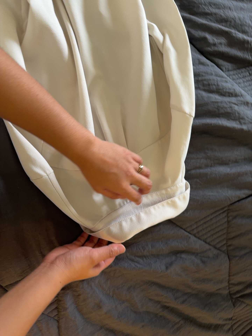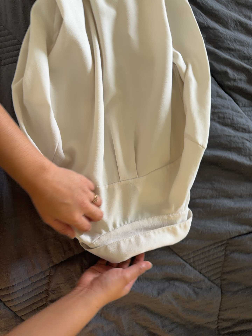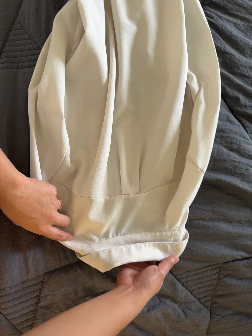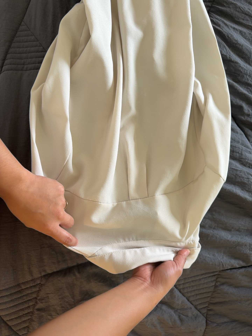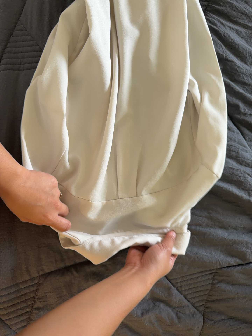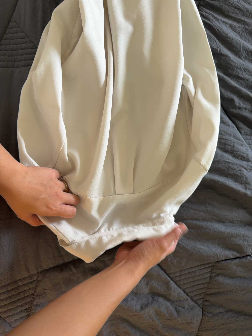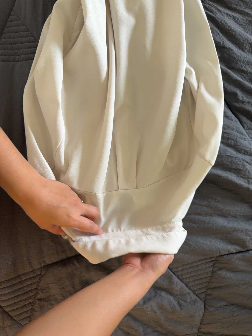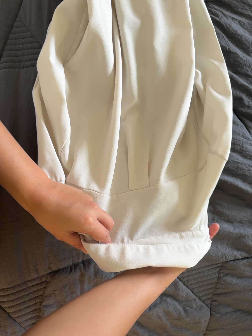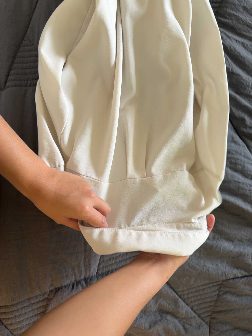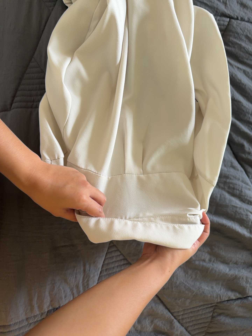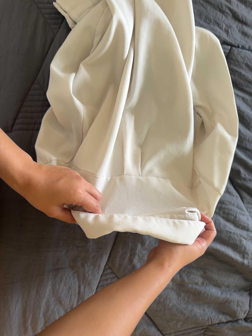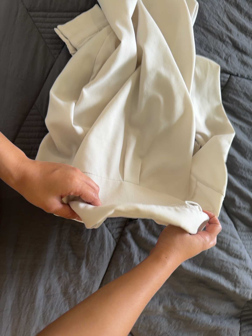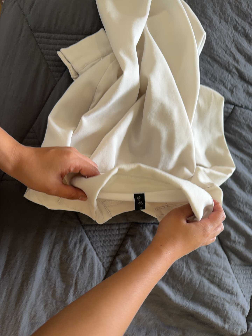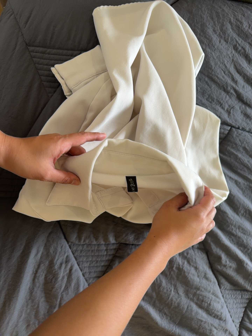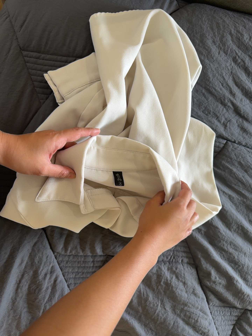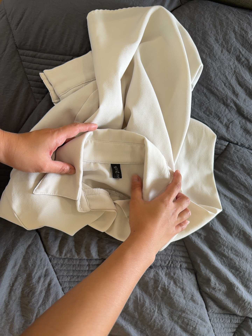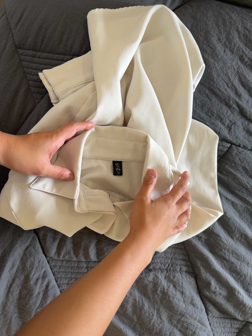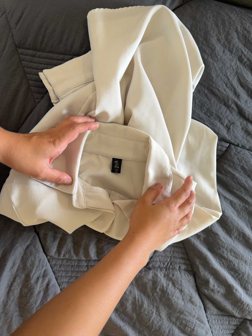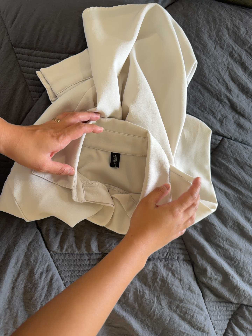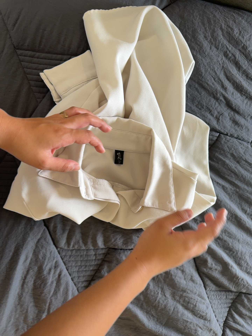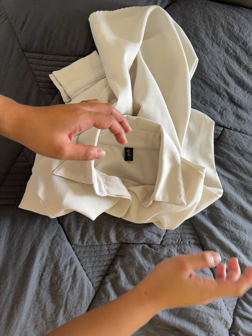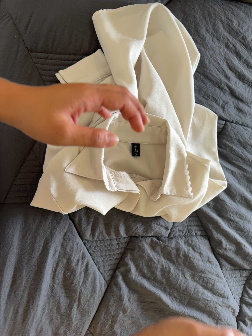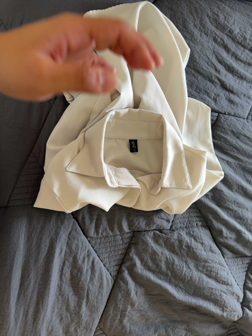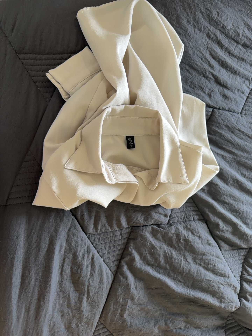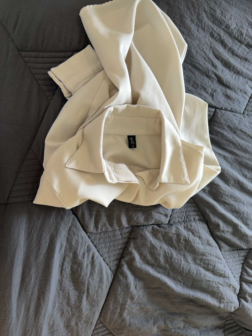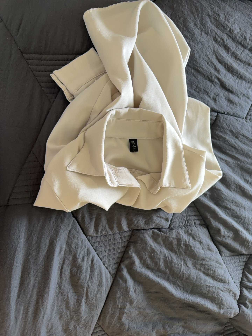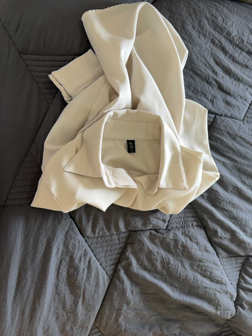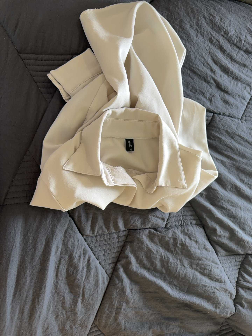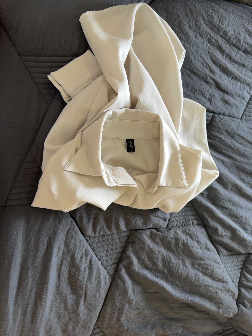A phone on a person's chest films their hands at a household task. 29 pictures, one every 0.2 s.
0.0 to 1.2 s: The camera rolls about its line of sight by about 15 degrees, and the scene rotates clockwise.
1.2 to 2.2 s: The camera travels toward the top of its view, about 18 cm, so close, fixed things drift downward.
2.2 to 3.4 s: The camera travels toward the top of its view and to its right, about 14 cm, so close, fixed things drift downward. It rolls about its line of sight by about 10 degrees, and the scene rotates clockwise.
3.4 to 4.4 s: The camera travels to its left and backward, about 10 cm. It rolls about its line of sight by about 10 degrees, and the scene rotates counterclockwise.
4.4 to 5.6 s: The camera keeps its place and its aim.
The film runs backward here.
